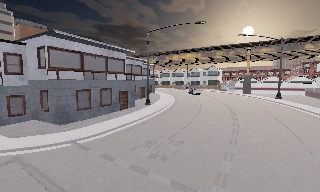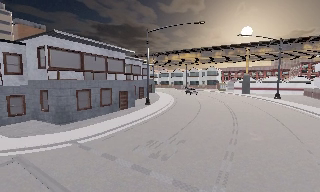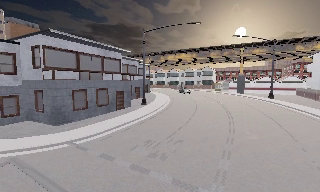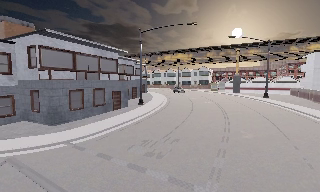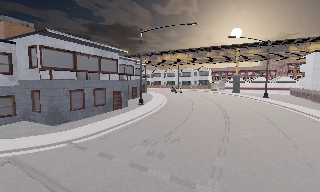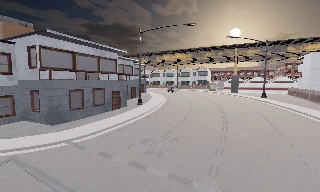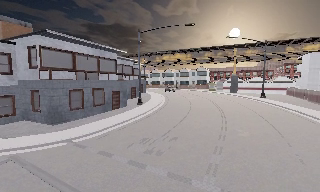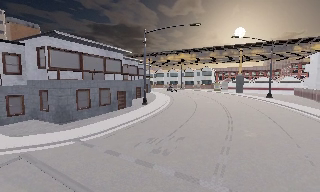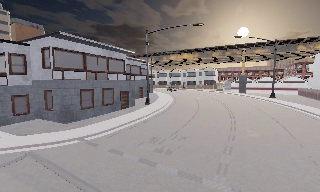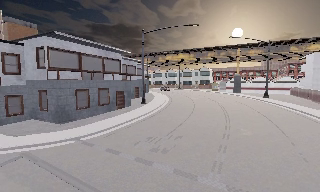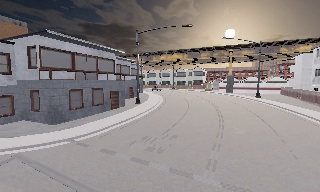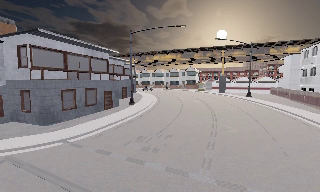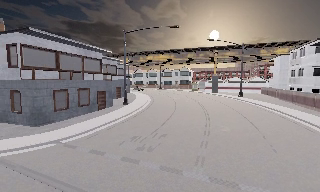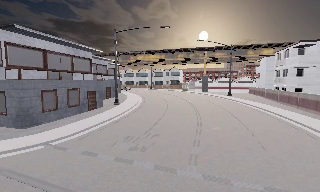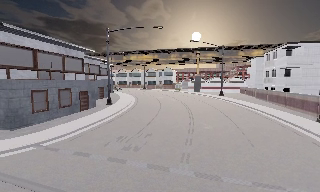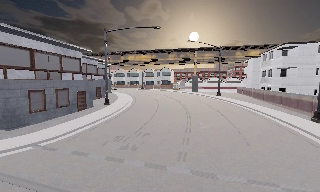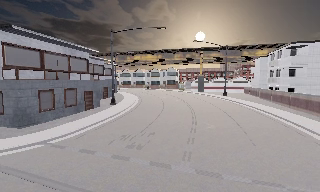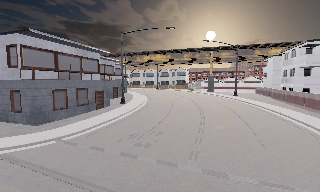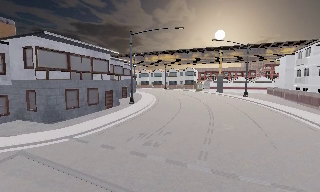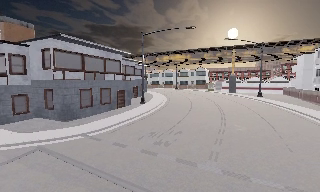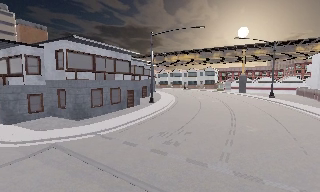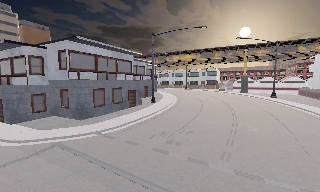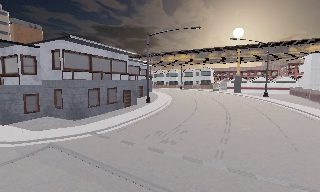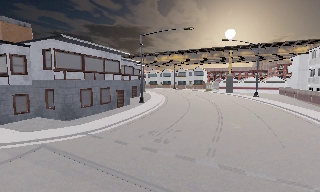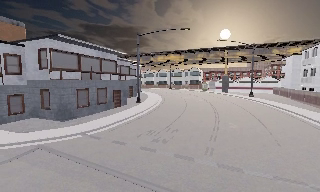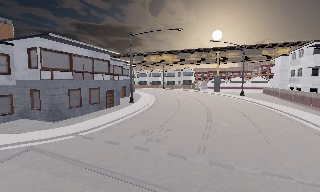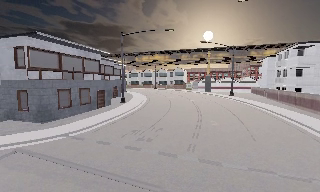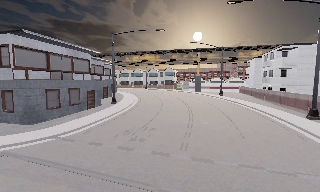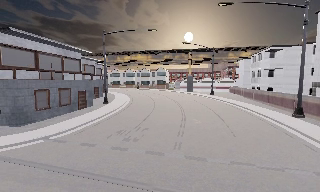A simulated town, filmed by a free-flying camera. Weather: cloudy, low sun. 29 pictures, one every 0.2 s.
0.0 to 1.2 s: The camera travels backward, about 0.5 m, so what stands in front gets smaller.
1.2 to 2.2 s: The camera shifts only a little, or ends up much as it began.
2.2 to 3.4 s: The camera travels backward, about 0.5 m, so what stands in front gets smaller.
3.4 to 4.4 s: The camera shifts only a little, or ends up much as it began.
4.4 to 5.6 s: The scene slides to the left, as the camera pans about 15 degrees to its right. It travels backward, about 0.5 m, so what stands in front gets smaller.
The film runs backward here.
